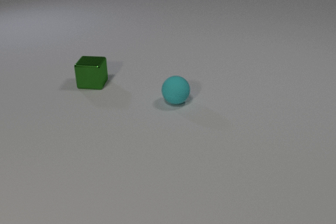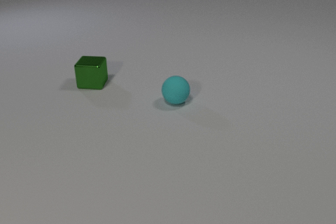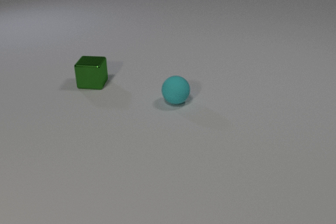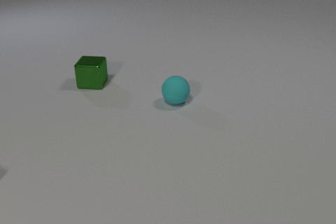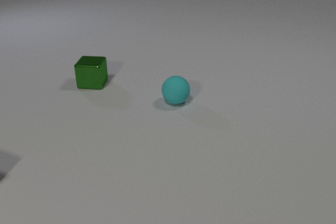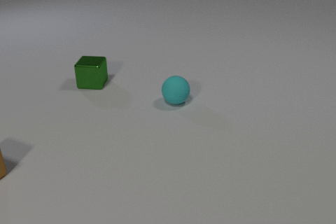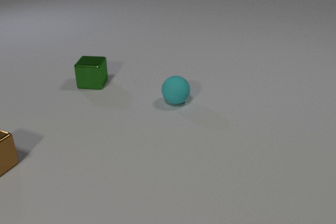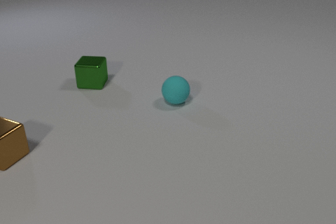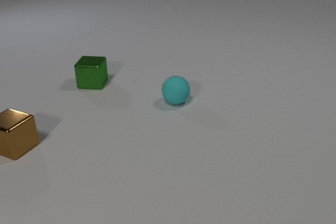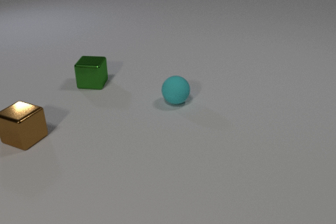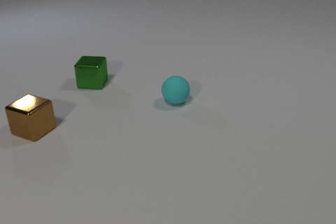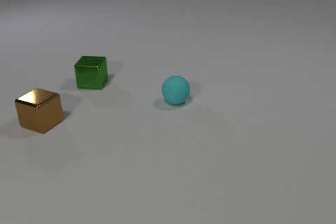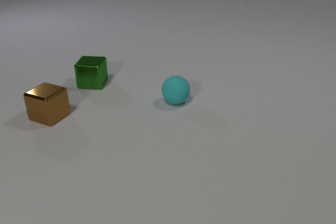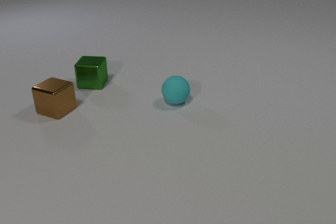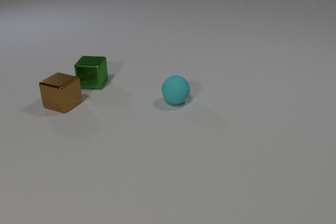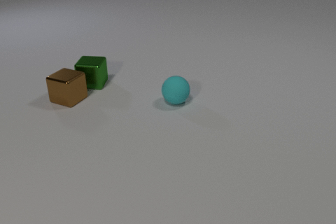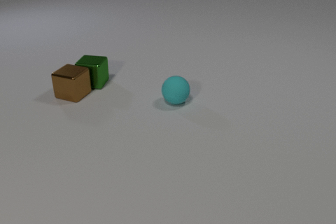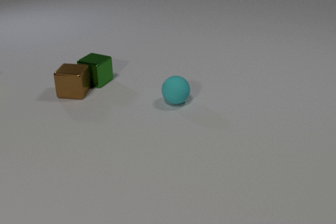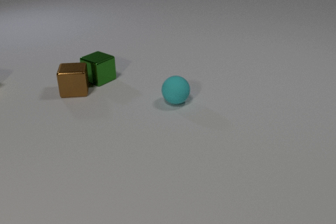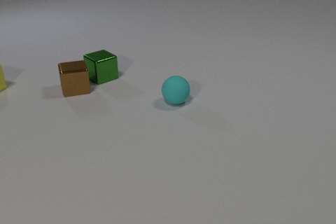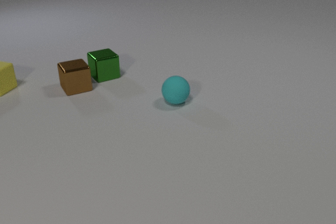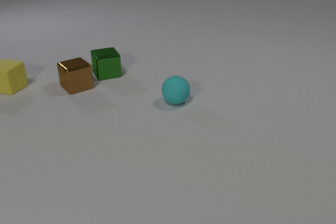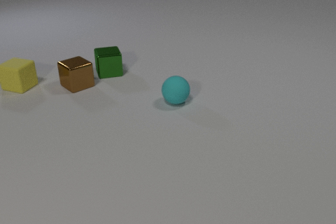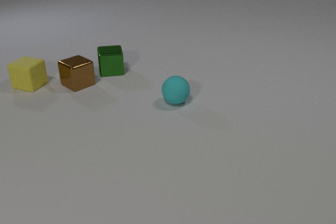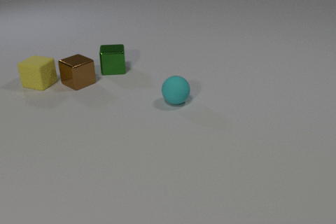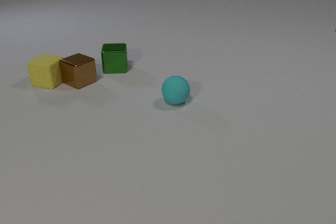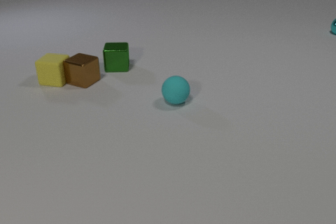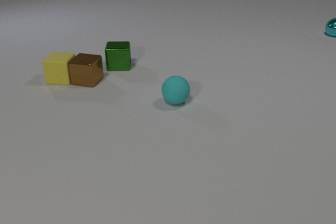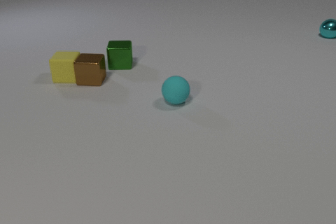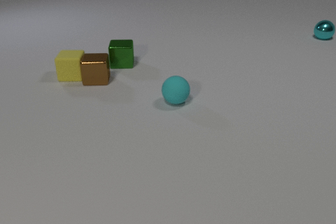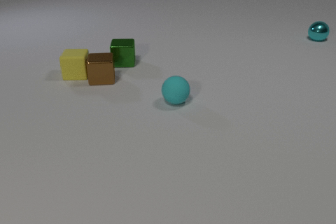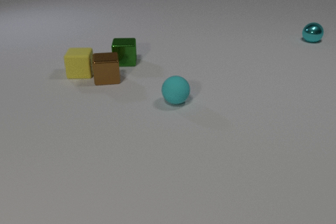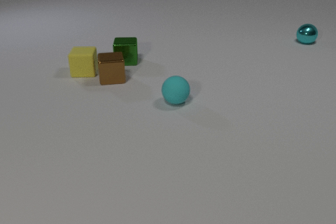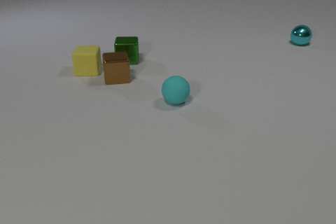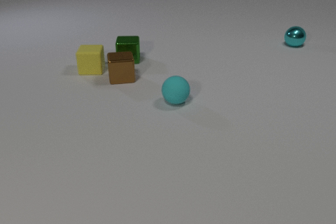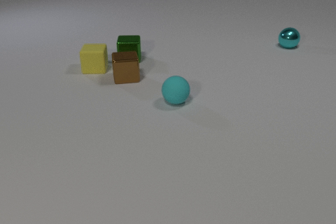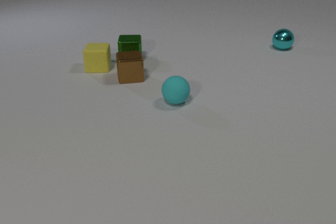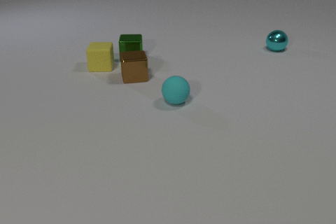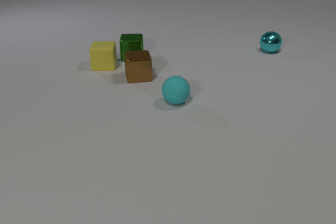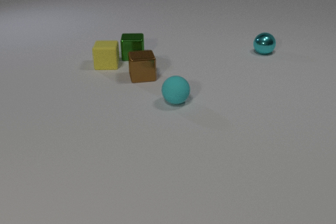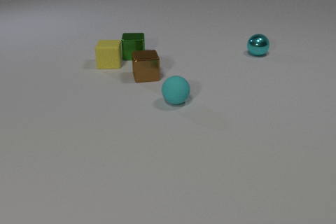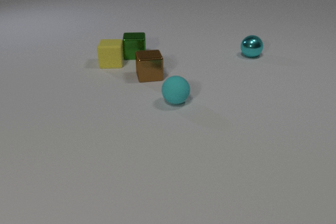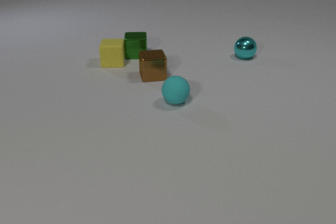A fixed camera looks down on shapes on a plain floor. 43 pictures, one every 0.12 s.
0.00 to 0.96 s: The brown metal cube comes in at the left edge, slides away from the camera and to the right.
0.96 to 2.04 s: The brown metal cube slides away from the camera and to the right. The green metal cube moves, and ends about where it began. The brown metal cube and the green metal cube collide.
2.04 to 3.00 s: The brown metal cube slides away from the camera, spins counterclockwise seen from above by about 60 degrees, its near face sliding to the right. The green metal cube slides away from the camera and to the right, spins clockwise seen from above by about 60 degrees, its near face sliding to the left. The yellow rubber cube comes in at the left edge, slides to the right. The brown metal cube and the yellow rubber cube collide.
3.00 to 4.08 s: The brown metal cube slides to the right, spins so that its near face slides to the right, counterclockwise seen from above. The green metal cube slides away from the camera and to the right. The yellow rubber cube slides to the right and away from the camera, spins counterclockwise seen from above by about 15 degrees, its near face sliding to the right. The cyan metal sphere comes in at the right edge, rolls toward the camera and to the left.
4.08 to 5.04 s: The brown metal cube slides to the right. The green metal cube slides away from the camera and to the right. The yellow rubber cube slides to the right and away from the camera. The cyan metal sphere rolls to the left and toward the camera. The green metal cube and the yellow rubber cube collide.
What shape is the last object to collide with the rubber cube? cube.
What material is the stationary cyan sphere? rubber.
How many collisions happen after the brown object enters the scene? 3.
